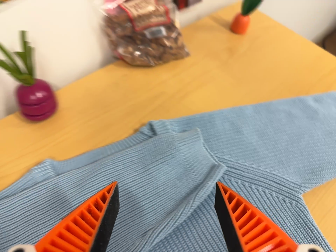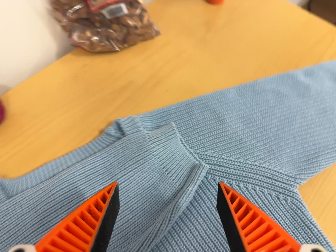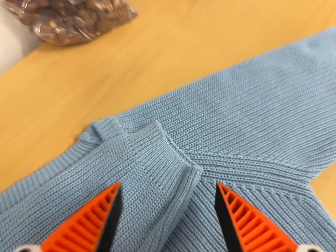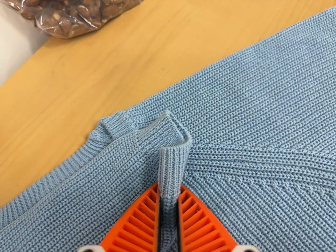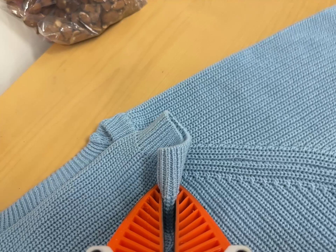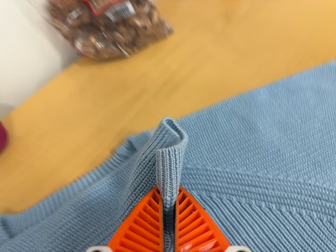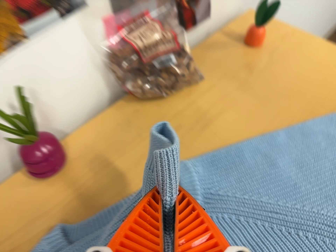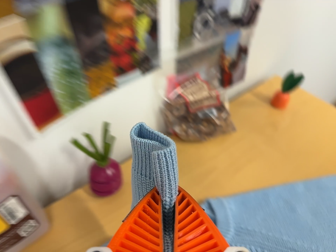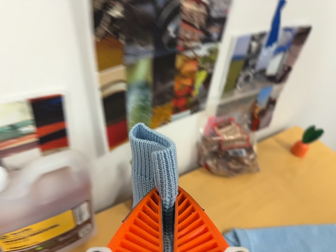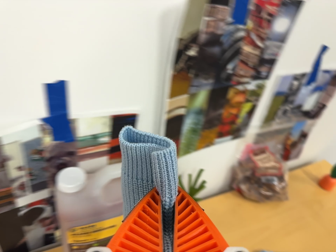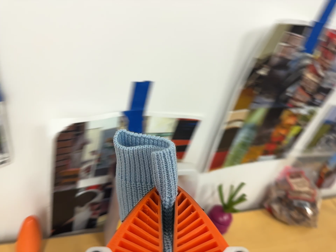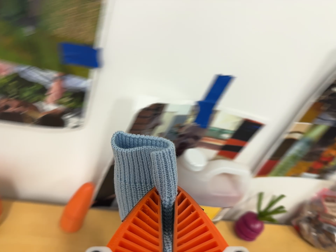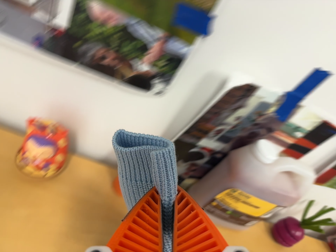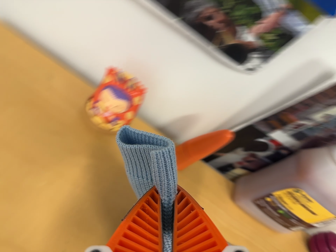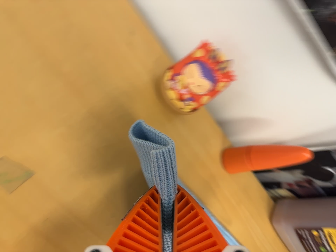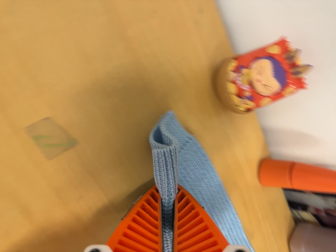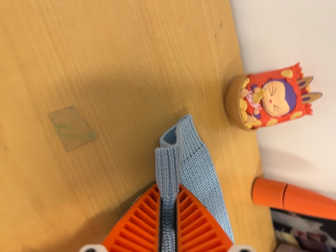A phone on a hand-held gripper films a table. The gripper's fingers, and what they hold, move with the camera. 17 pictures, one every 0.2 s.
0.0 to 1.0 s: The camera travels forward and toward the top of its view, about 12 cm, so what stands in front looms larger. It rolls about its line of sight by about 10 degrees, and the scene rotates counterclockwise.
1.0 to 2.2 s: The scene slides to the right, as the camera pans about 15 degrees to its left. It travels to its left and backward, about 50 cm, so close, fixed things drift to the right. Its aim tips toward the top of its view by about 30 degrees, and the scene shifts downward. It rolls about its line of sight by about 45 degrees, and the scene rotates clockwise.
2.2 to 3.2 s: The camera travels to its left, about 32 cm, so close, fixed things drift to the right. It rolls about its line of sight by about 65 degrees, and the scene rotates clockwise.
The film runs backward here.
